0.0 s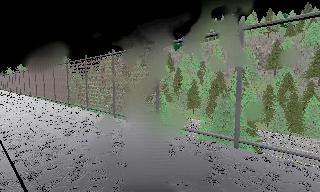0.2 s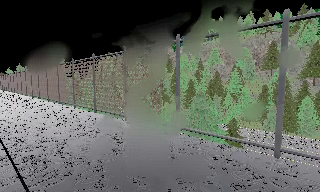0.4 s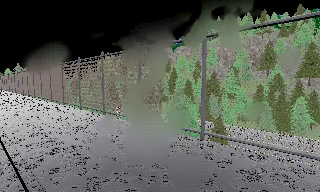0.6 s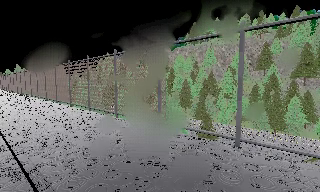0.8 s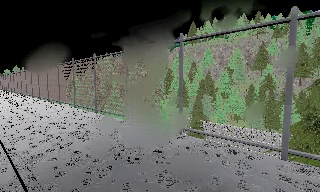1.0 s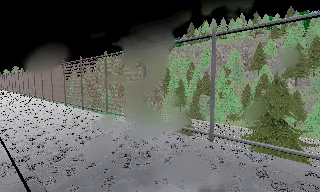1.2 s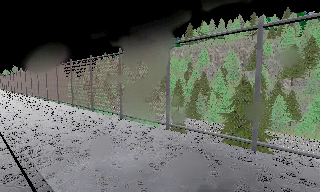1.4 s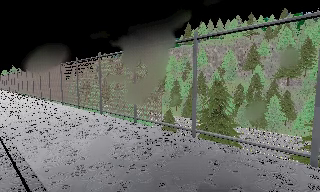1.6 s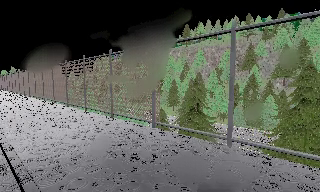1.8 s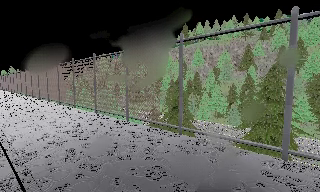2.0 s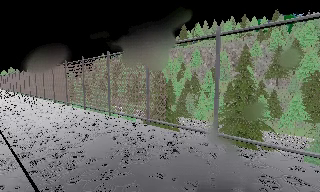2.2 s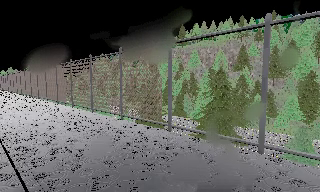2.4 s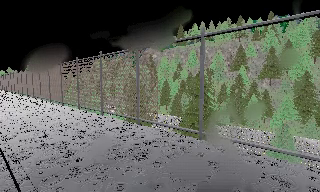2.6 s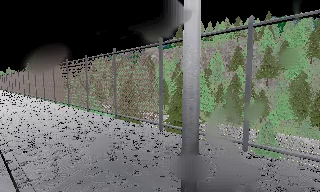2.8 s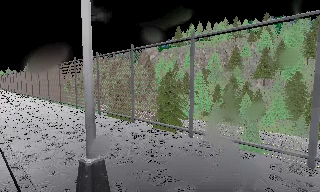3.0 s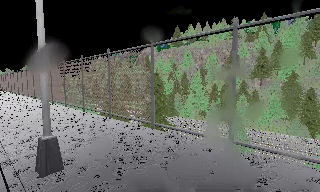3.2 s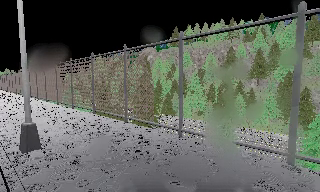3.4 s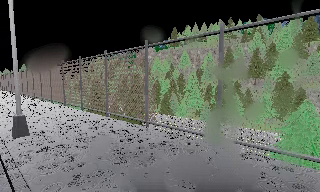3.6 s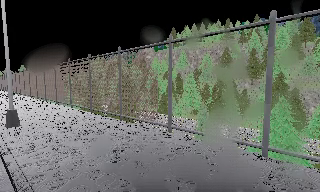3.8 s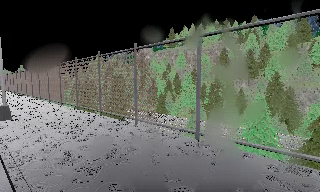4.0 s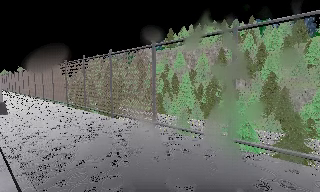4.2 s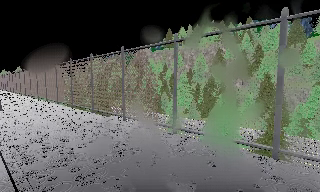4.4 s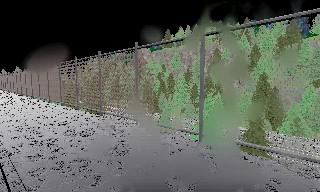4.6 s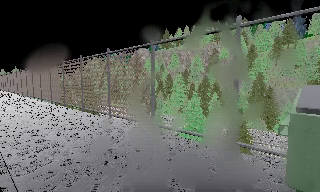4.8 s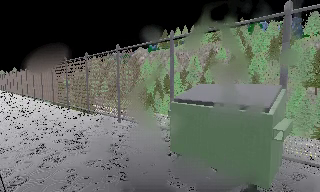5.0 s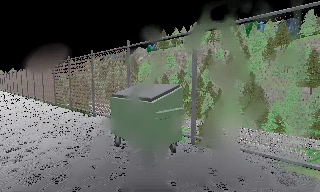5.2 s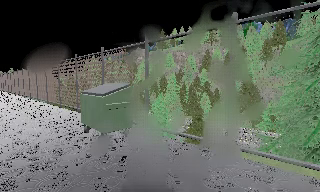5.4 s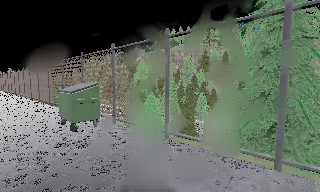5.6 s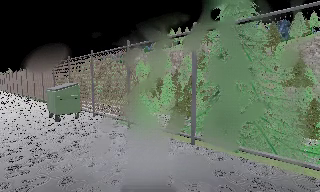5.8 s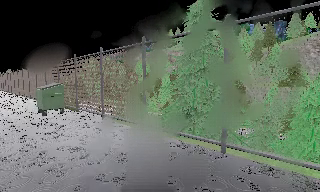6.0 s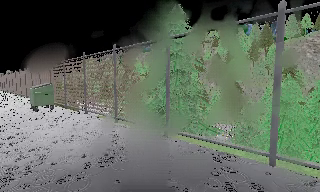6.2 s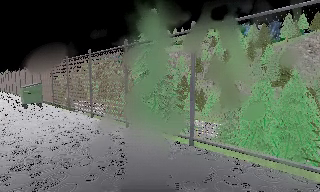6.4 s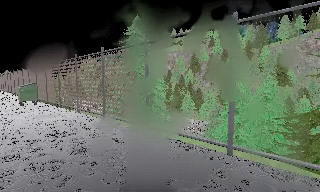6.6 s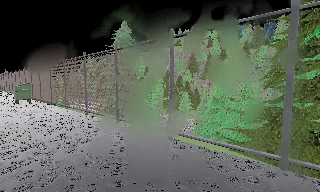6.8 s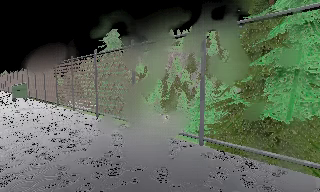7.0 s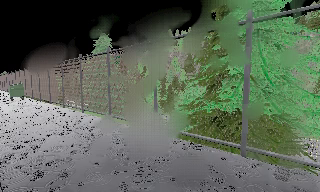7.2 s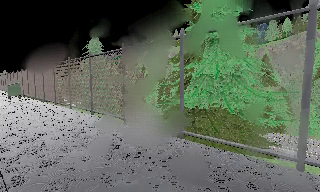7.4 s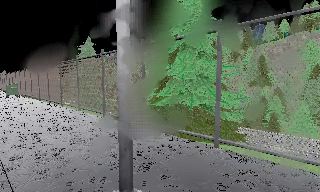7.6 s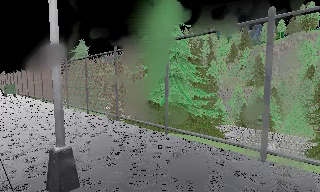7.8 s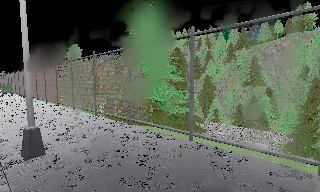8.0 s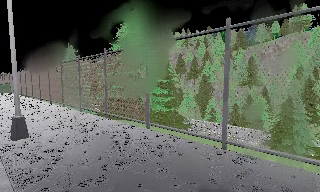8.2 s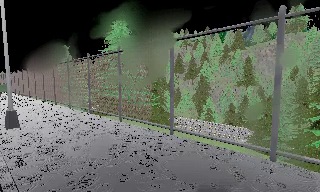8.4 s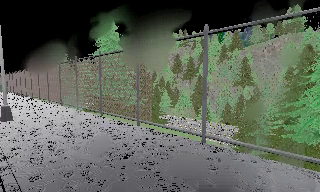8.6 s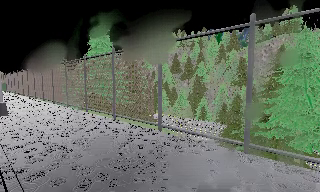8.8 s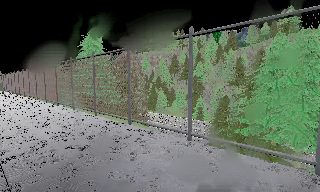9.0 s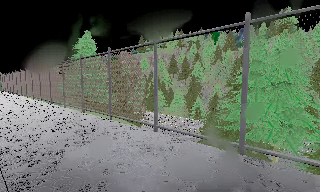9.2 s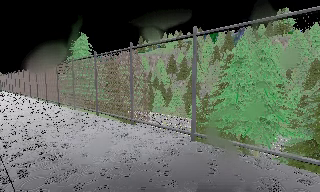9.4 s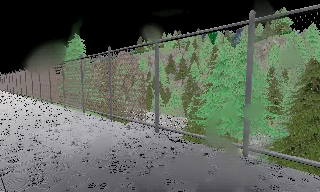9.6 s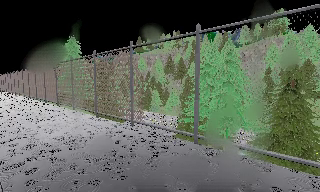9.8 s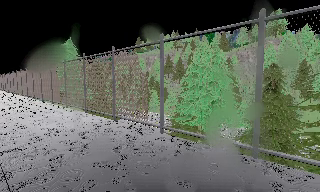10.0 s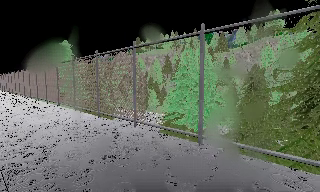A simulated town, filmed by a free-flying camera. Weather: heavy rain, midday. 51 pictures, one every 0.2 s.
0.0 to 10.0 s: The camera travels to its right and backward, about 85 m, so close, fixed things drift to the left.
The film runs backward here.
